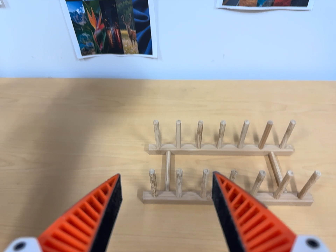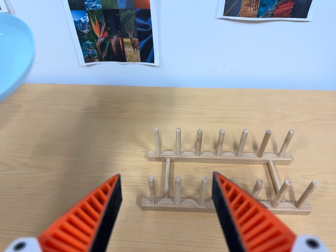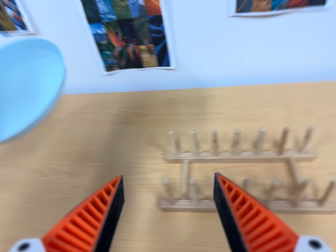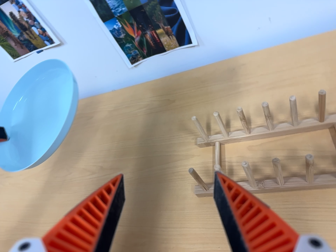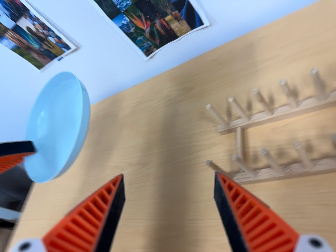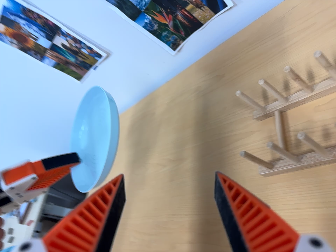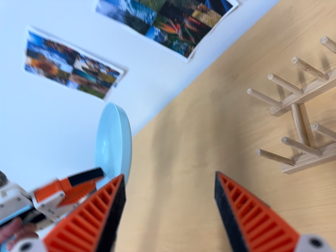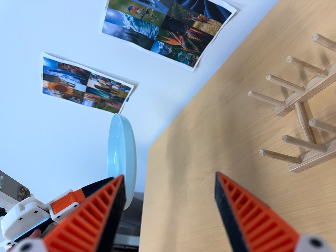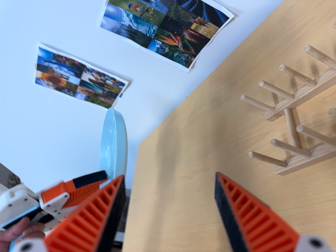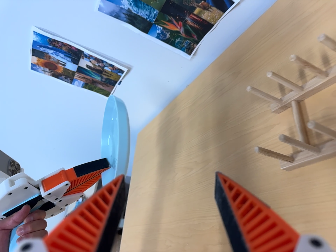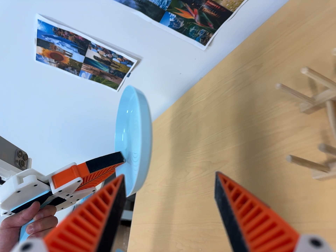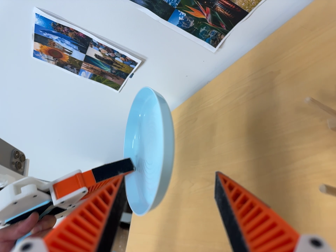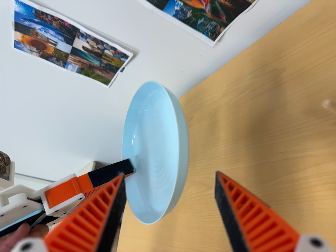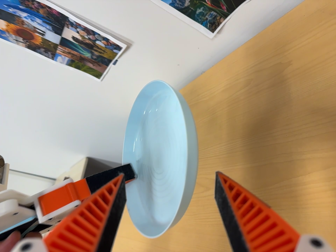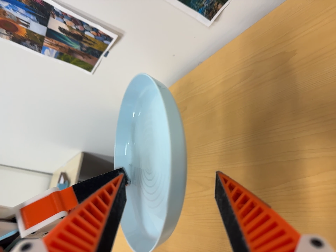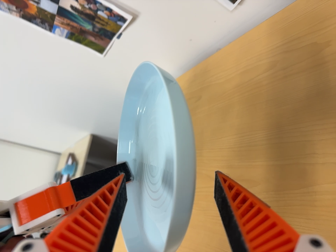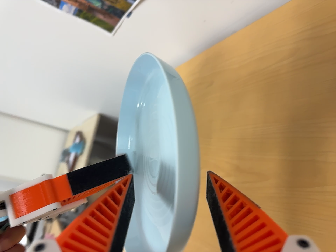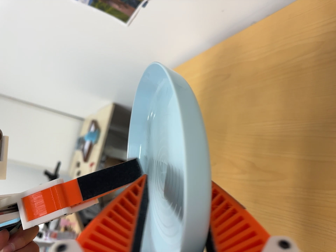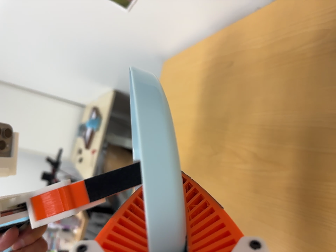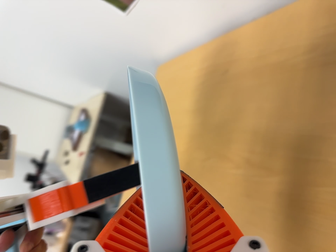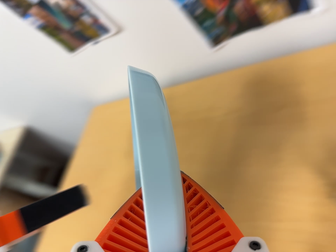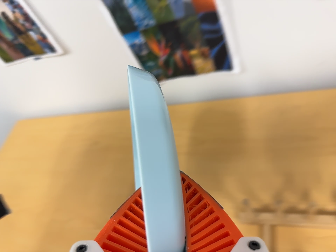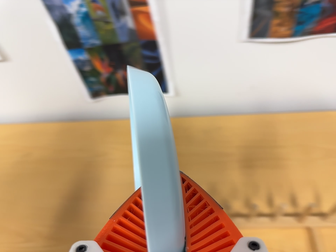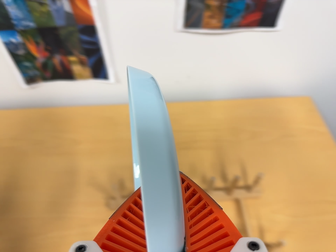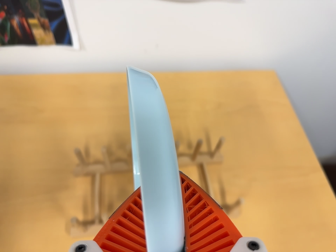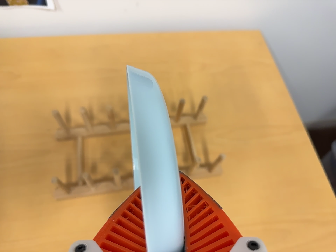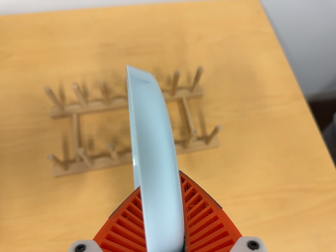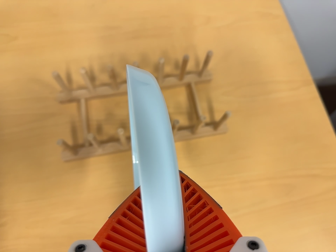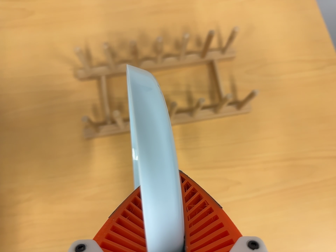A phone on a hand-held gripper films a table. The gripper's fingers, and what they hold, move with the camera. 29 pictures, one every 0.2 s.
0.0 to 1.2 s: The camera pans to its left by about 50 degrees. It travels to its right, about 20 cm. It rolls about its line of sight by about 35 degrees, and the scene rotates counterclockwise.
1.2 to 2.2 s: The camera travels forward and toward the top of its view, about 10 cm, so what stands in front looms larger.
2.2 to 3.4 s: The camera travels forward and toward the top of its view, about 16 cm, so what stands in front looms larger. Its aim tips toward the bottom of its view by about 15 degrees.
3.4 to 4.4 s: The camera pans to its right by about 55 degrees. It travels backward and to its left, about 16 cm. Its aim tips toward the top of its view by about 20 degrees, and the scene shifts downward. It rolls about its line of sight by about 15 degrees, and the scene rotates clockwise.
4.4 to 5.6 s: The camera swings to its right by about 15 degrees, and the scene slides to the left. It travels toward the bottom of its view, about 8 cm, so close, fixed things drift upward. Its aim tips toward the bottom of its view by about 25 degrees, and the scene shifts upward.
The film runs forward here.
